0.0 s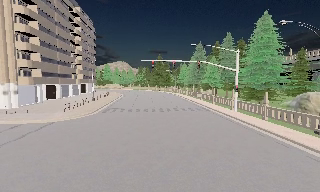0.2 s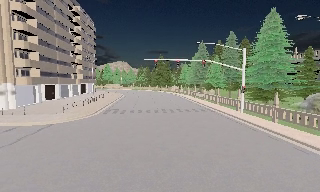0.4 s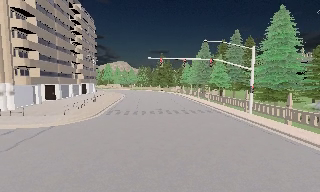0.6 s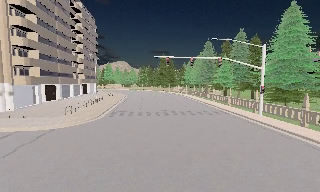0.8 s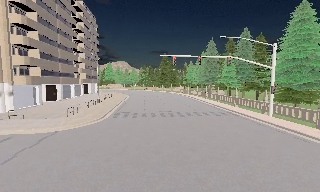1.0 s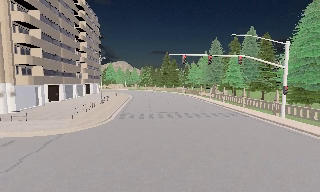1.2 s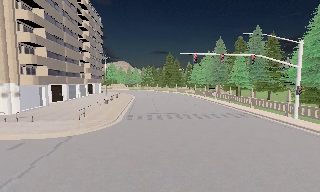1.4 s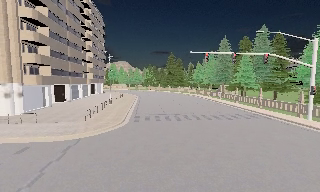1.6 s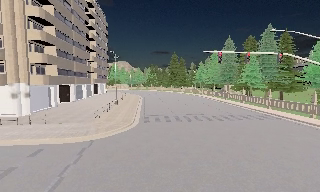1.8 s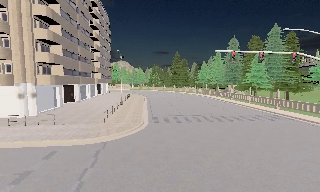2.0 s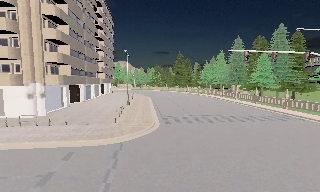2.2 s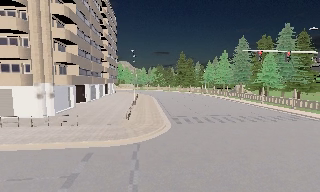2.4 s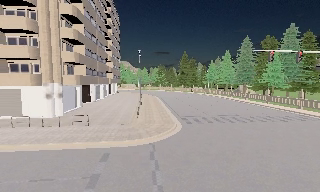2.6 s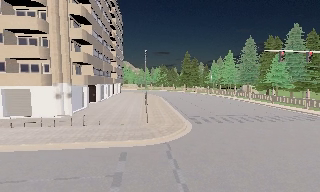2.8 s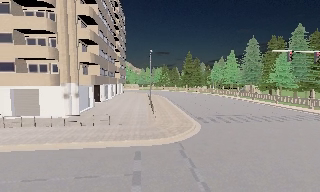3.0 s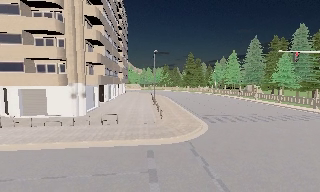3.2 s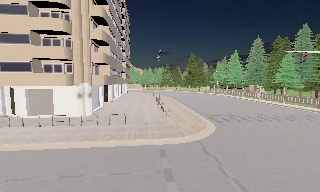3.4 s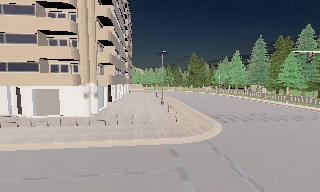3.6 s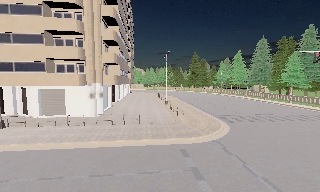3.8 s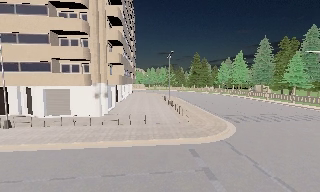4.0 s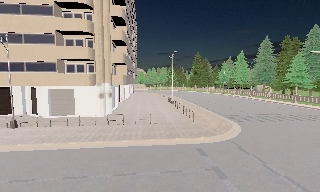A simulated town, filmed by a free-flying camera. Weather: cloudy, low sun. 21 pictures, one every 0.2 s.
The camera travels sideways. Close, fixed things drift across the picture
to the right.
0.0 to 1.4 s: The camera travels to its left and forward, about 7 m, so close, fixed things drift to the right.
1.4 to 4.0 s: The camera travels to its left, about 10 m, so close, fixed things drift to the right. It loses speed.
The film runs forward here.
